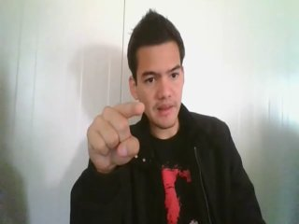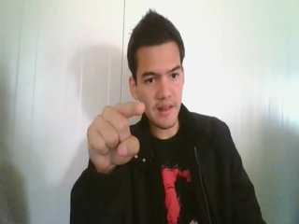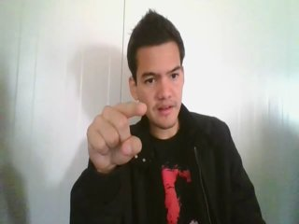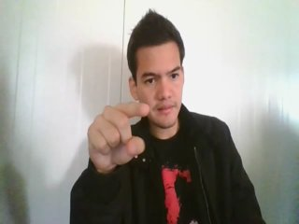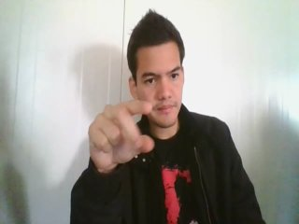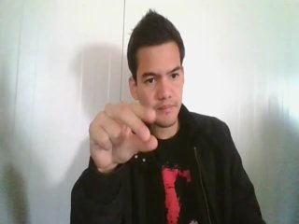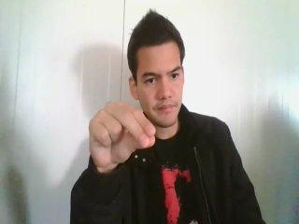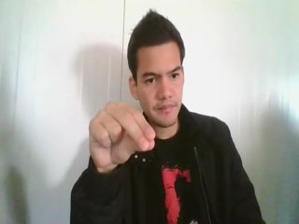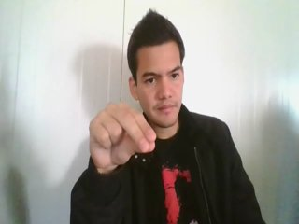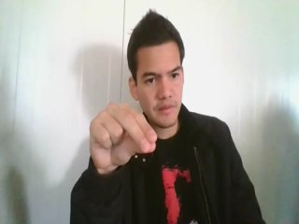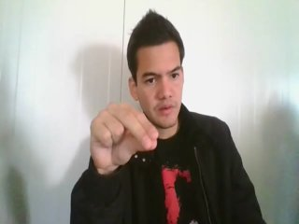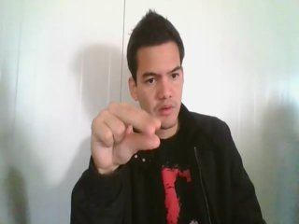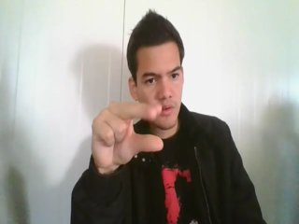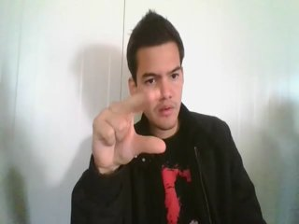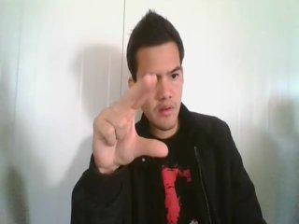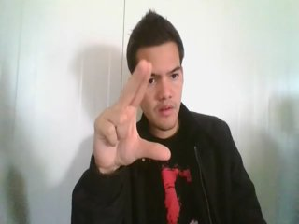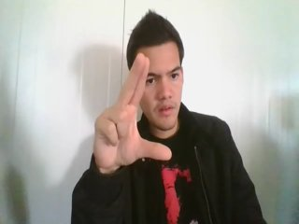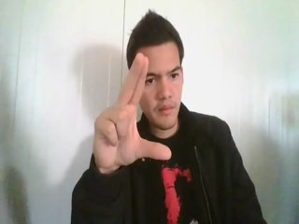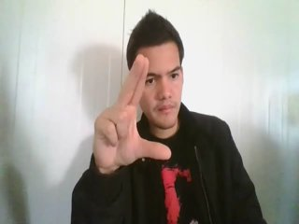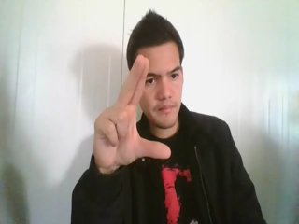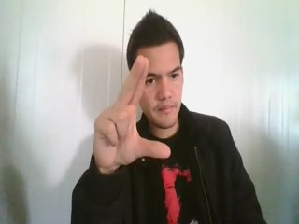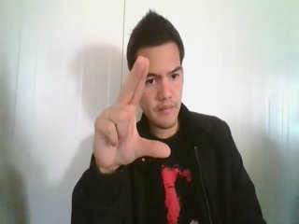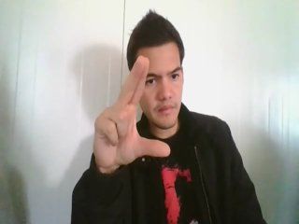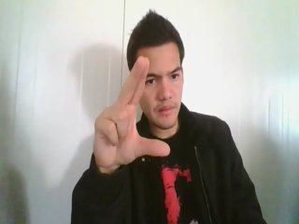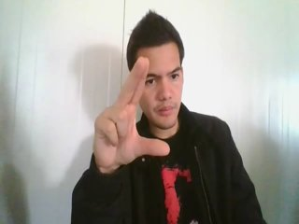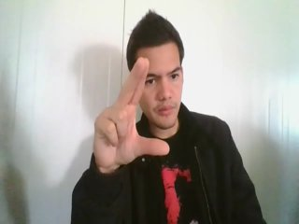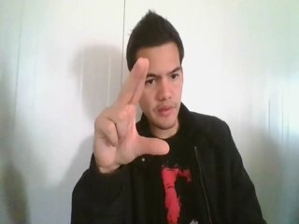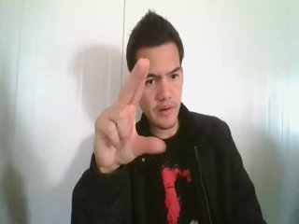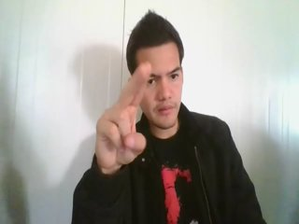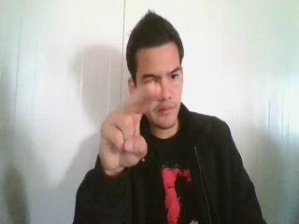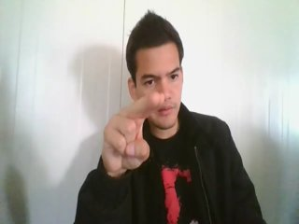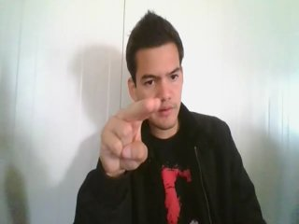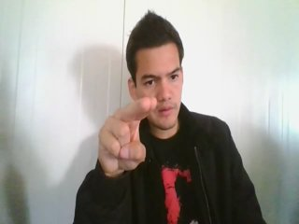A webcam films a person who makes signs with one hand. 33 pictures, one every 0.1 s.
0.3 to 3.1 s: Zoom in.
